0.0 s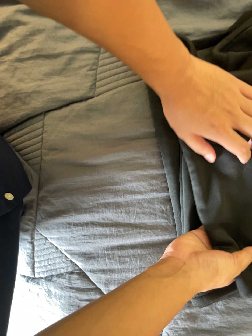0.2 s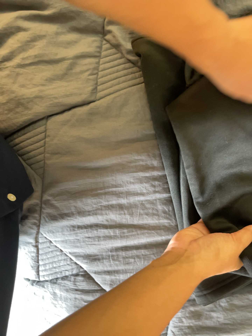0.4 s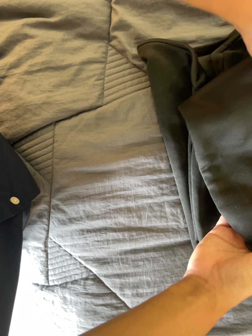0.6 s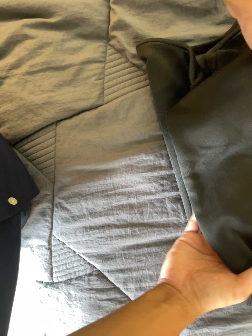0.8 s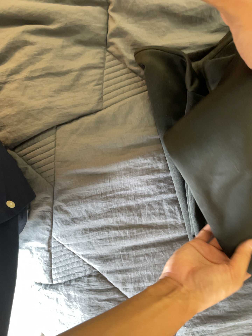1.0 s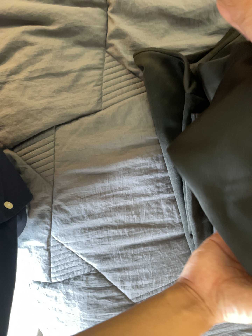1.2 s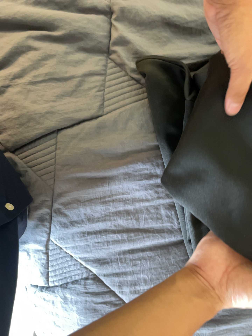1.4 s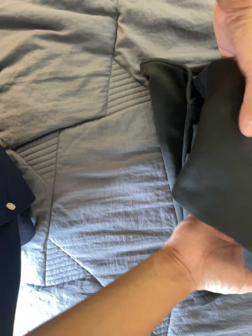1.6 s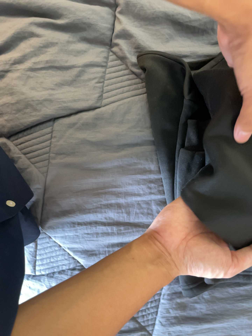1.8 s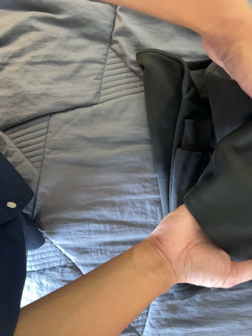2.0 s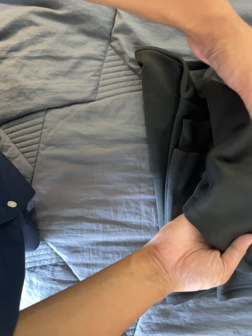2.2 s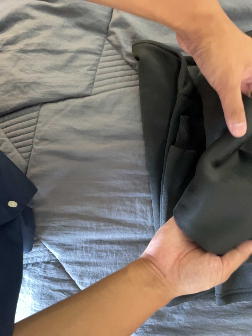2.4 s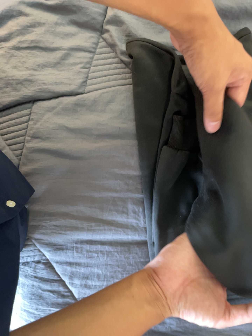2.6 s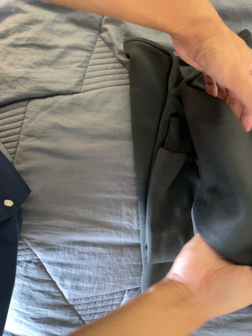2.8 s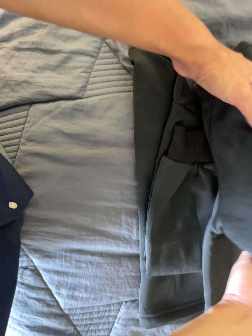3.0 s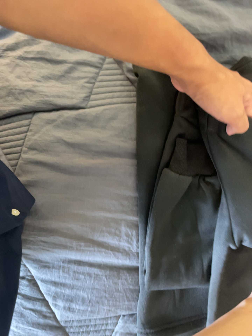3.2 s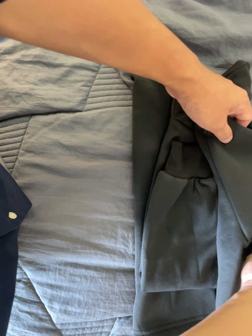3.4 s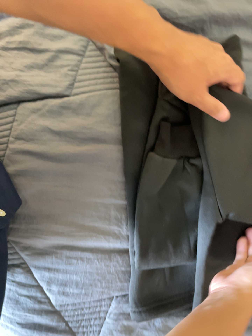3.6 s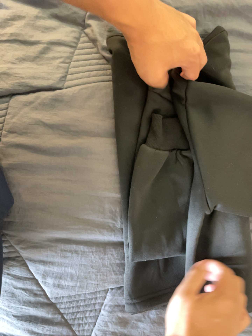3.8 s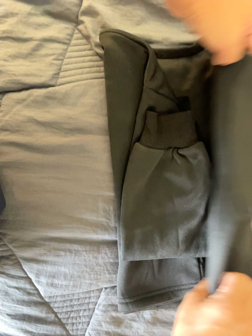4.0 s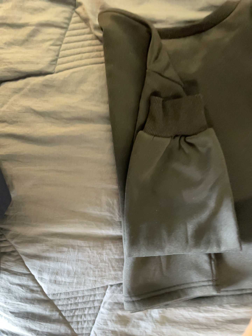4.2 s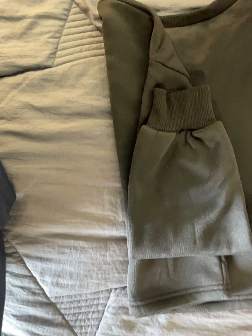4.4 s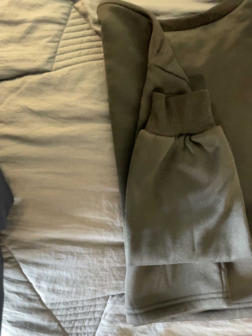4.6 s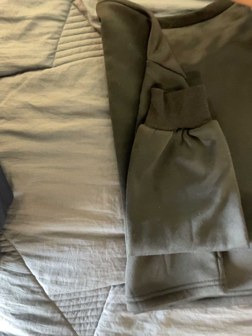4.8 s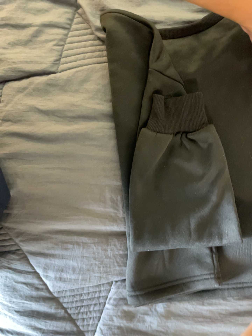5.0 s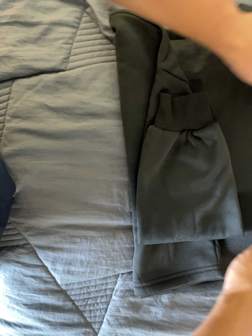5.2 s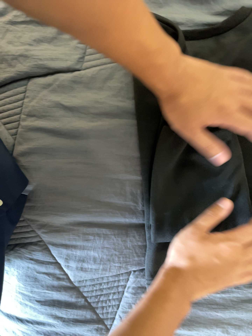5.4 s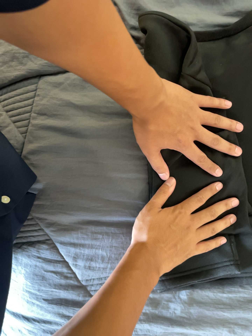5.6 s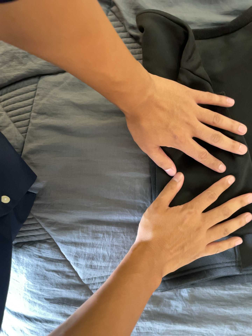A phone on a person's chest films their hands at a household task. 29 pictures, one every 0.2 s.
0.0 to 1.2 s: The camera travels to its left, about 7 cm.
1.2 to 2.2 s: The camera rolls about its line of sight by about 10 degrees, and the scene rotates clockwise.
2.2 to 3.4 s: The camera travels to its right, about 6 cm.
3.4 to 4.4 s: The camera travels forward and to its right, about 8 cm, so what stands in front looms larger.
4.4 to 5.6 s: The camera travels to its left and backward, about 12 cm.
The film runs backward here.
